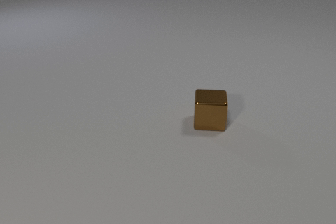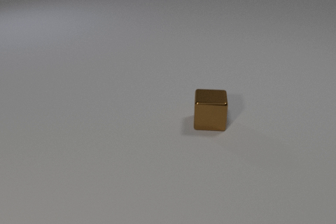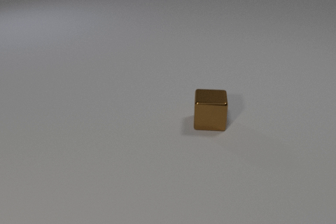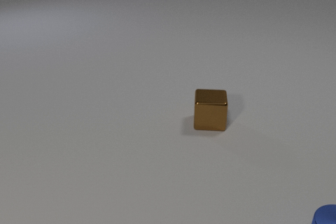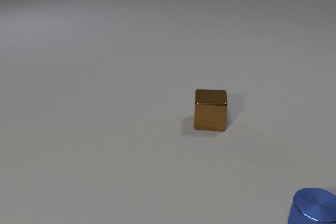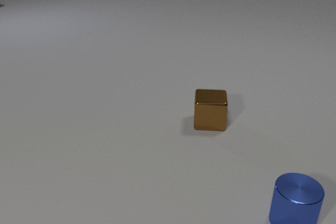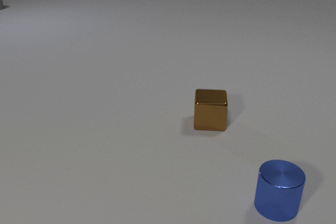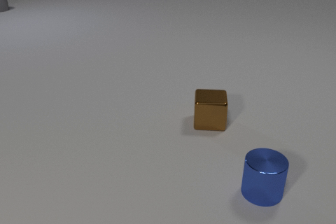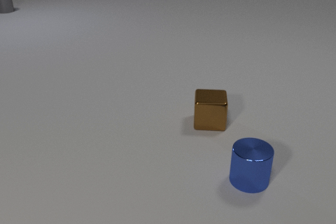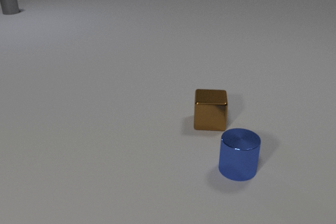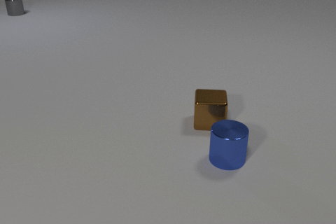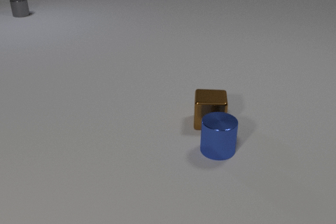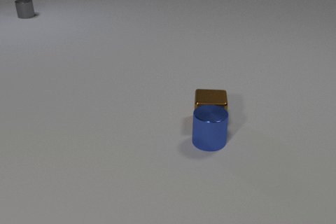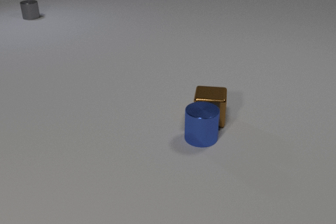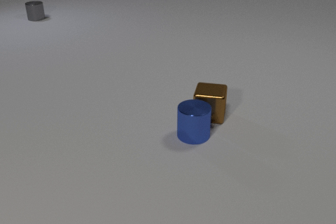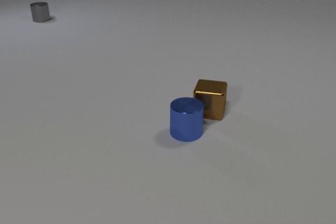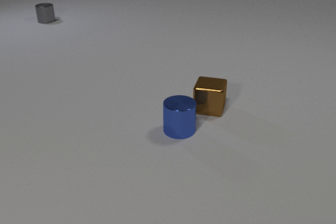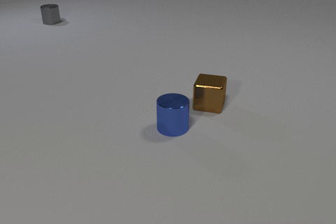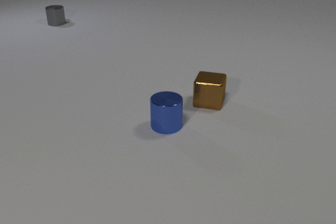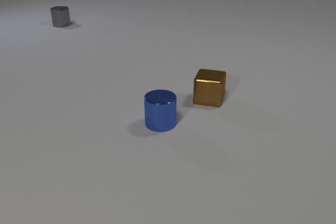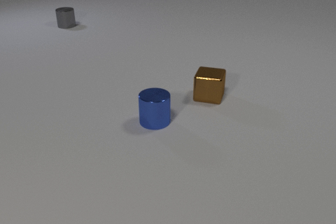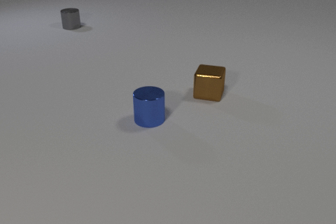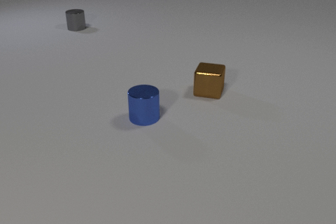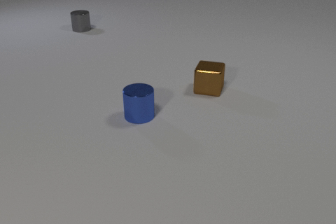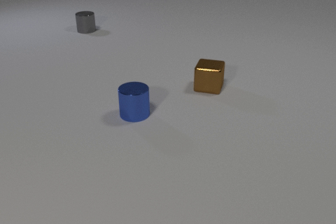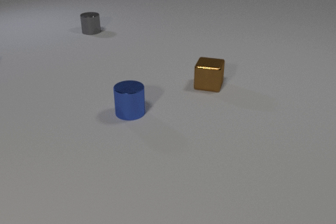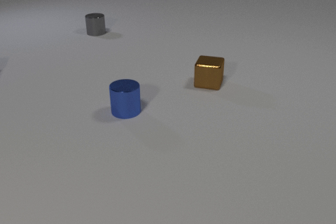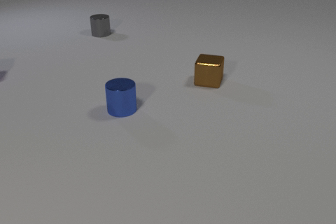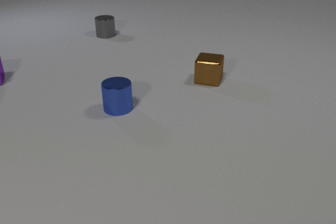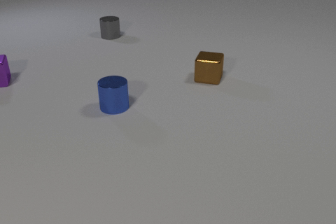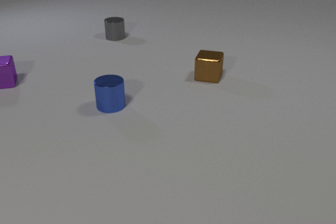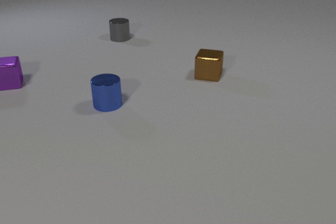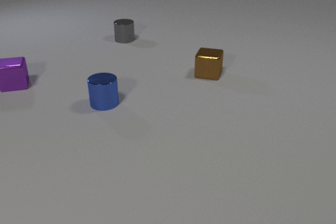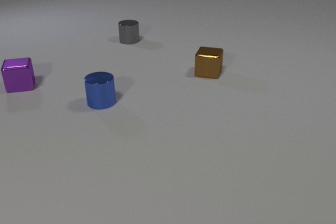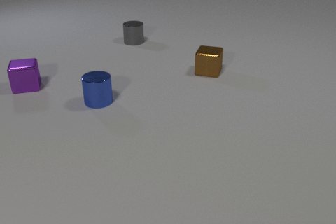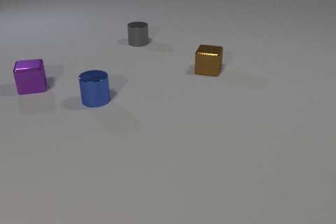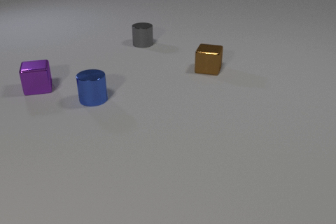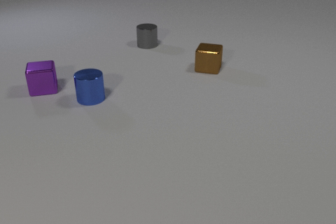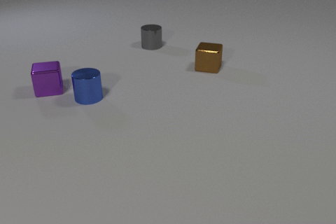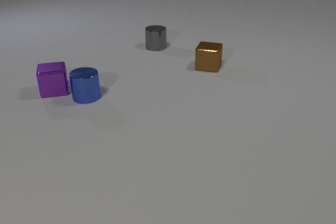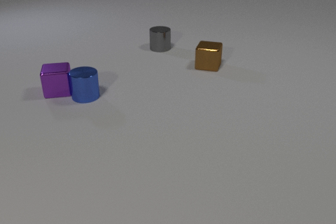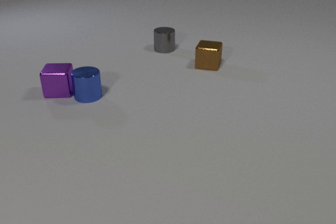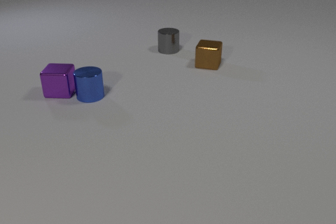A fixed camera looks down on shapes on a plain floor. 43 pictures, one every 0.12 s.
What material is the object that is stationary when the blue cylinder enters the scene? metal.
What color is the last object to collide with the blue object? purple.
What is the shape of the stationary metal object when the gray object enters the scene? cube.
0.00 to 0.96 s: The blue metal cylinder comes in at the bottom edge, slides to the left and away from the camera. The gray metal cylinder comes in at the left edge, slides toward the camera and to the right.
0.96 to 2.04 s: The blue metal cylinder slides away from the camera and to the left. The brown metal cube slides away from the camera. The gray metal cylinder slides toward the camera and to the right. The blue metal cylinder and the brown metal cube collide.
2.04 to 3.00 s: The blue metal cylinder slides to the left and away from the camera. The brown metal cube slides away from the camera. The gray metal cylinder slides toward the camera and to the right.
3.00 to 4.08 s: The blue metal cylinder slides to the left and away from the camera. The brown metal cube slides away from the camera. The purple metal cube comes in at the left edge, slides to the right and toward the camera. The gray metal cylinder slides to the right and toward the camera.
4.08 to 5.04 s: The blue metal cylinder slides away from the camera and to the left. The brown metal cube slides away from the camera. The purple metal cube slides to the right and toward the camera. The gray metal cylinder slides to the right and toward the camera. The blue metal cylinder and the purple metal cube collide.
